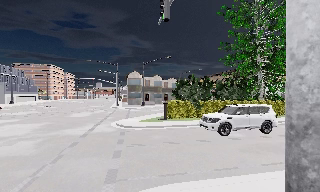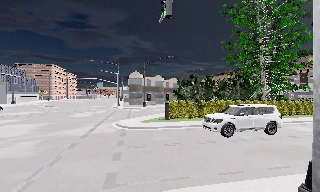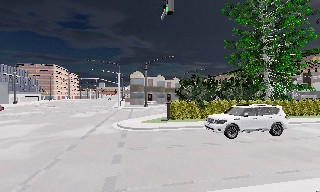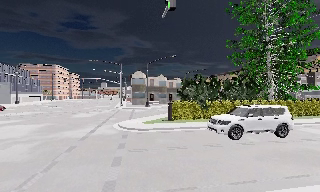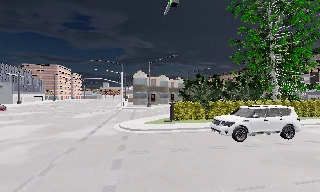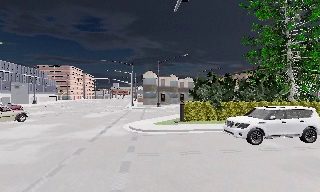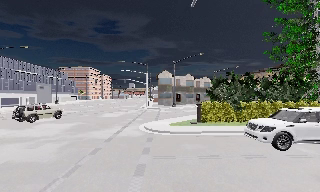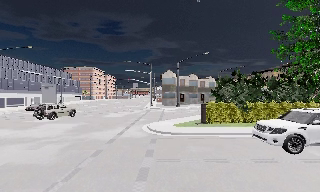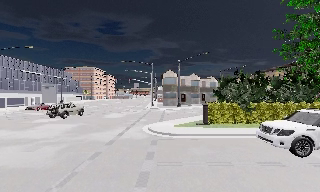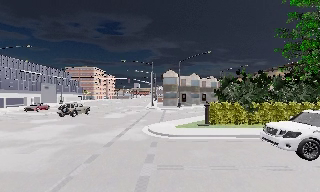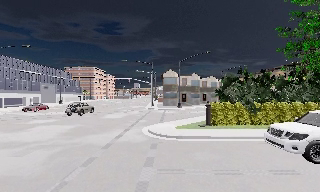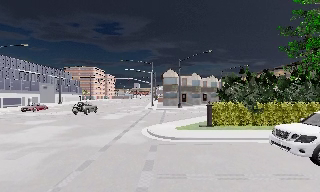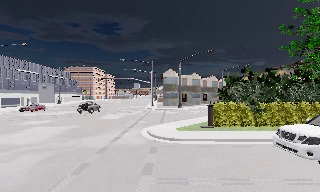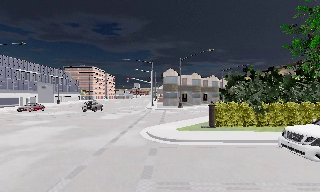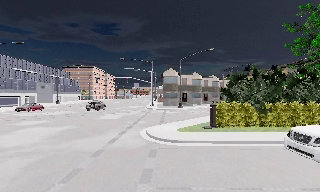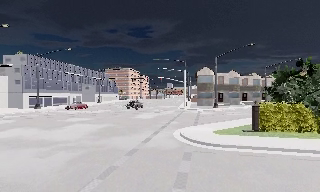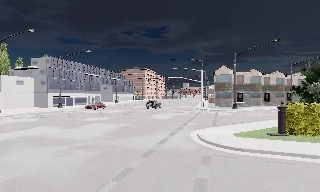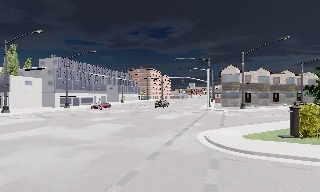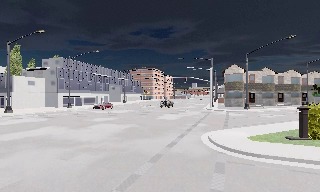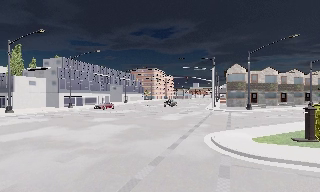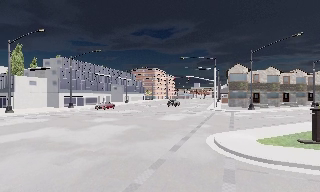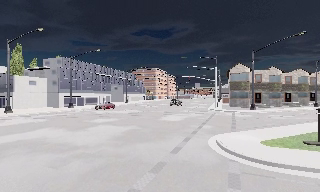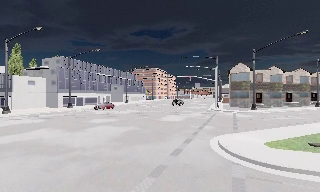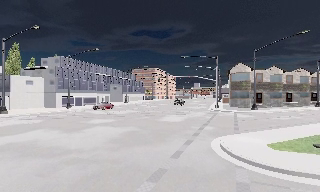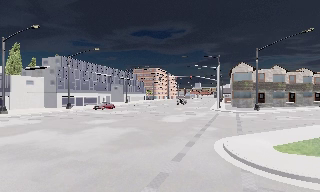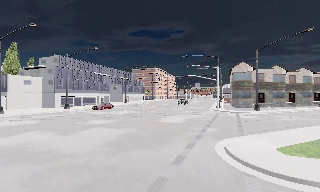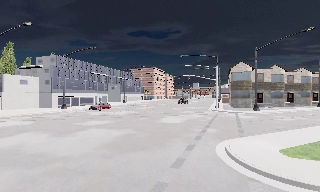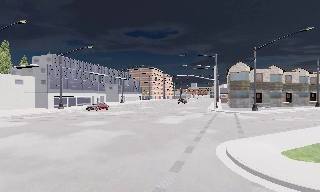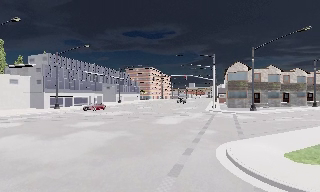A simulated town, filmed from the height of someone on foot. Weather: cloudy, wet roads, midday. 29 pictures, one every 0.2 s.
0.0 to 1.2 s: The scene slides to the right, as the camera pans about 10 degrees to its left. It travels forward, about 1.5 m, so what stands in front looms larger.
1.2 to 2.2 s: The camera travels forward, about 1.5 m, so what stands in front looms larger.
2.2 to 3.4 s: The camera pans to its left, which is counterclockwise from overhead, by about 20 degrees. It travels forward, about 2 m, so what stands in front looms larger.
3.4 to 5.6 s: The camera travels forward, about 3 m, so what stands in front looms larger.
The film runs forward here.
